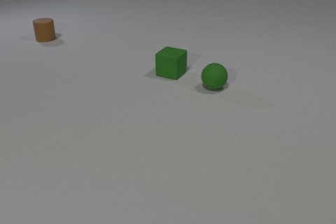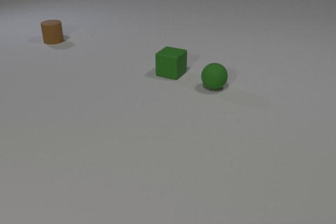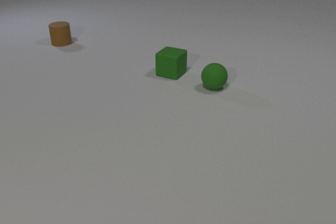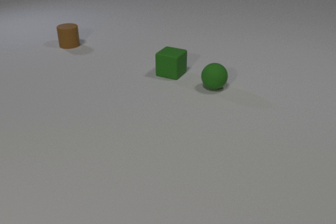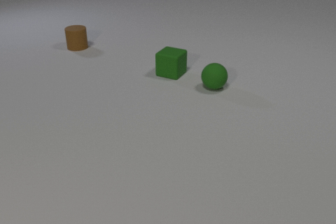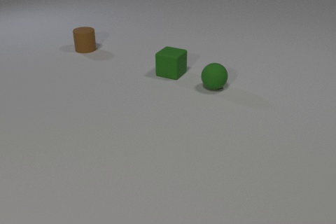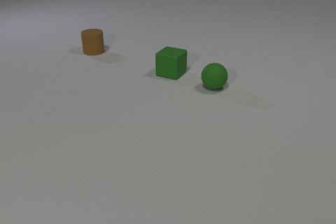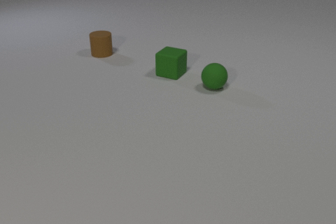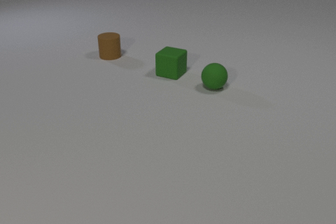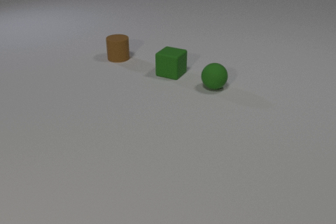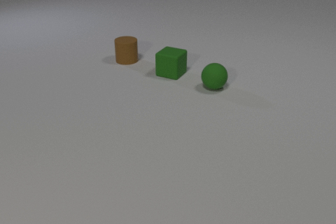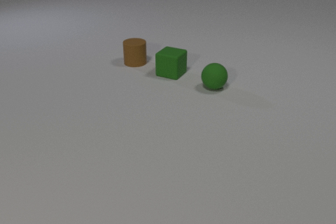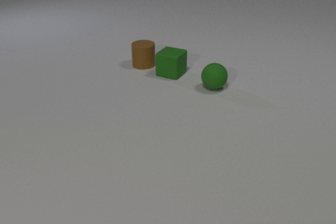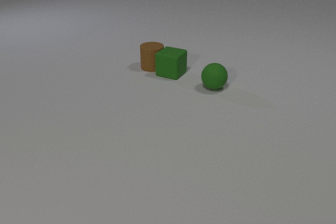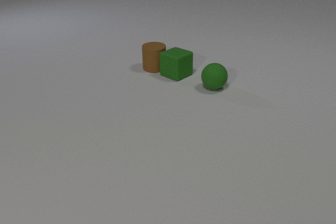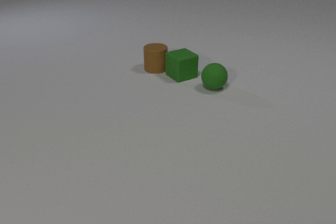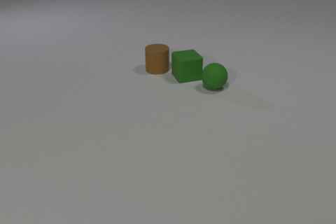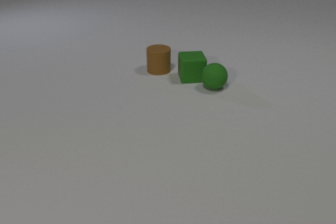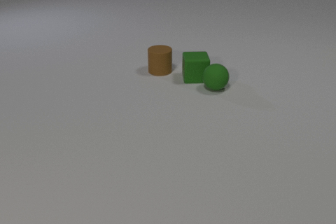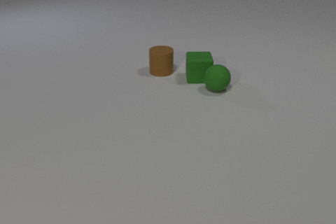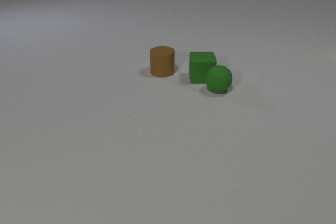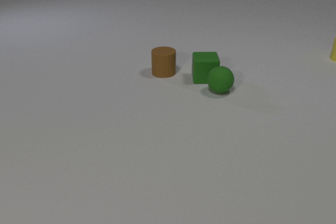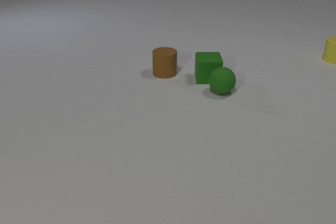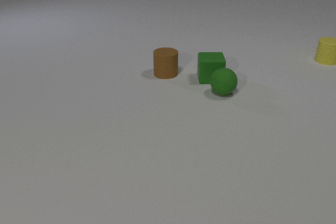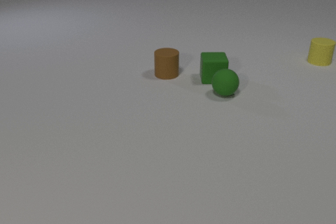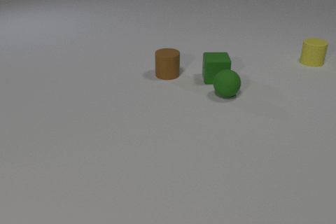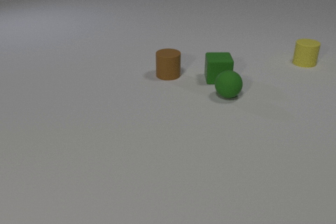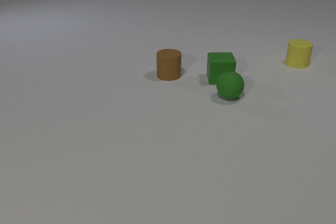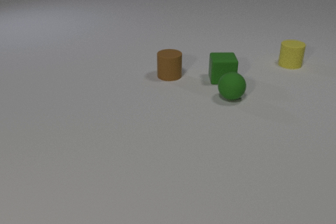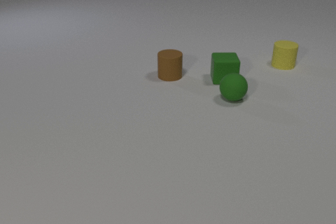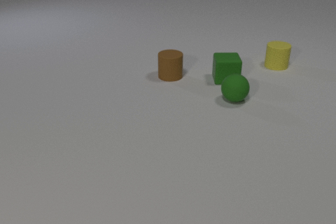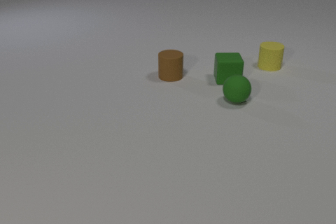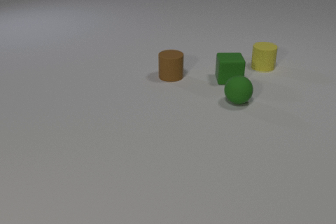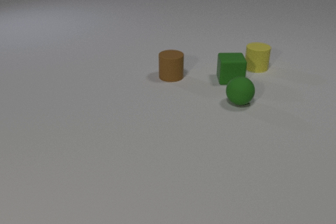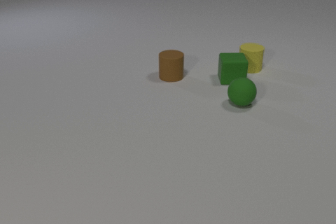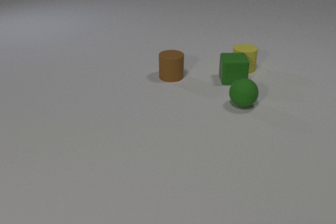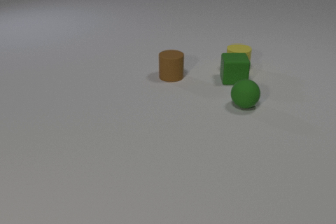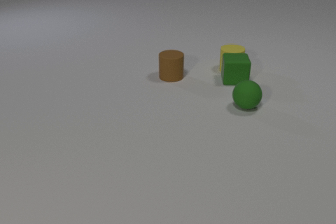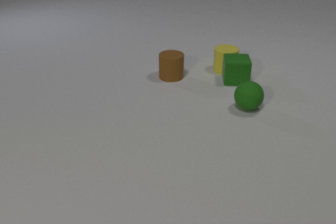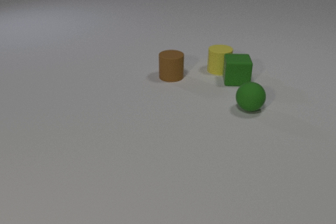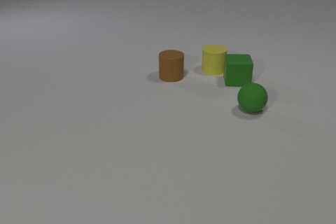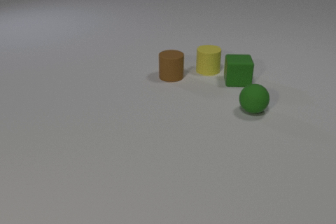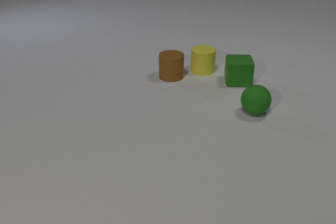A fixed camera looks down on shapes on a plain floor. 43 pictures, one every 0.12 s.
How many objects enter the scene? 1.
What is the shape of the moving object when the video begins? cylinder.
How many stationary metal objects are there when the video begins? 0.
0.00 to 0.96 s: The brown rubber cylinder slides toward the camera and to the right.
0.96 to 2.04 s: The brown rubber cylinder slides to the right and toward the camera. The green rubber cube slides to the right and toward the camera, spins so that its near face slides to the left, clockwise seen from above. The brown rubber cylinder and the green rubber cube collide. The green rubber cube and the green rubber sphere collide.
2.04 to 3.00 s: The brown rubber cylinder slides toward the camera and to the right. The green rubber cube slides to the right. The green rubber sphere rolls toward the camera and to the right. The yellow rubber cylinder comes in at the right edge, slides to the left and toward the camera.
3.00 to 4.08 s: The green rubber cube slides to the right. The green rubber sphere rolls toward the camera and to the right. The yellow rubber cylinder slides to the left and toward the camera.
4.08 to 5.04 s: The green rubber cube slides to the right. The green rubber sphere rolls toward the camera and to the right. The yellow rubber cylinder slides to the left. The green rubber cube and the yellow rubber cylinder collide.
